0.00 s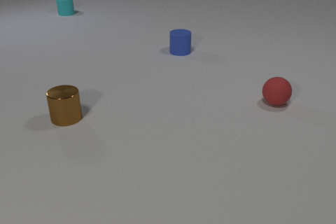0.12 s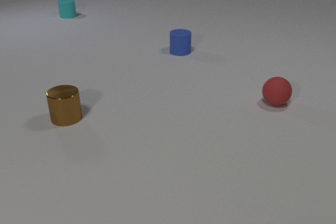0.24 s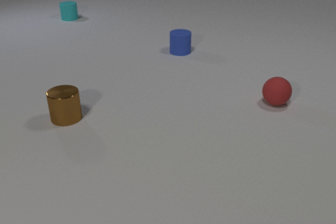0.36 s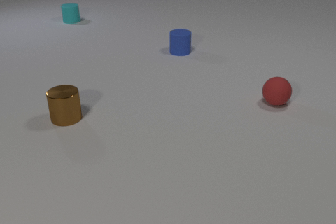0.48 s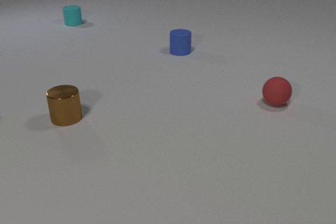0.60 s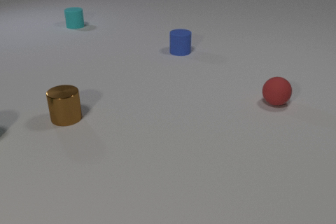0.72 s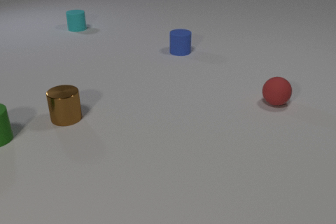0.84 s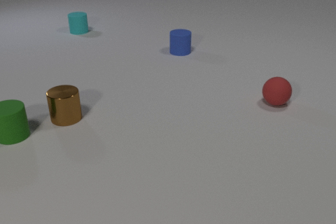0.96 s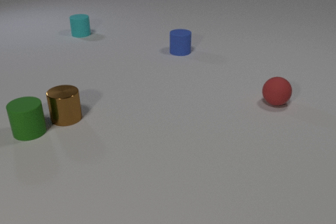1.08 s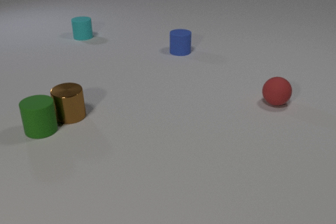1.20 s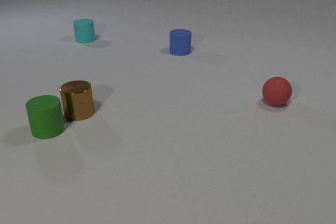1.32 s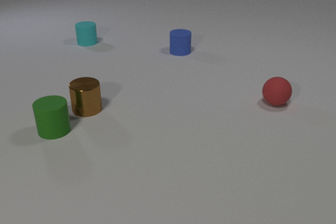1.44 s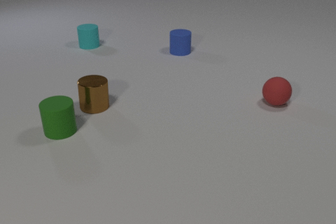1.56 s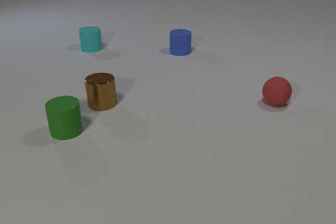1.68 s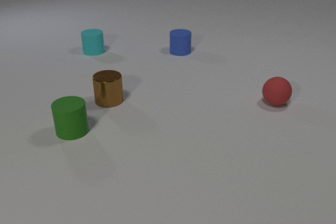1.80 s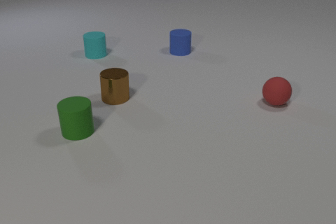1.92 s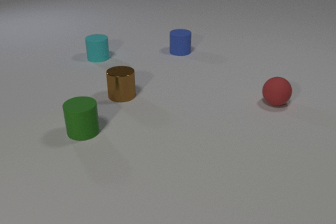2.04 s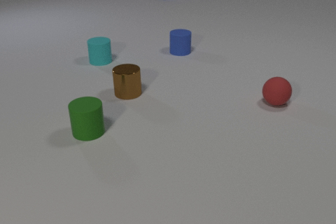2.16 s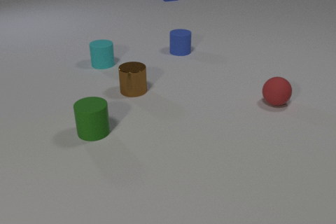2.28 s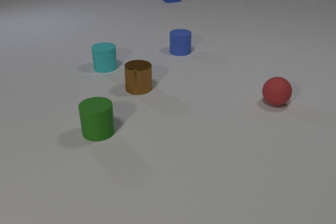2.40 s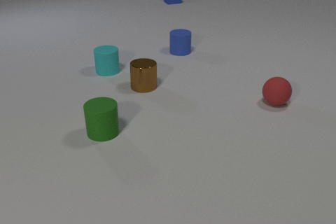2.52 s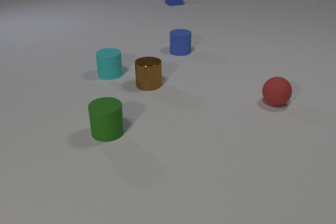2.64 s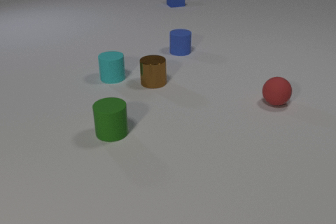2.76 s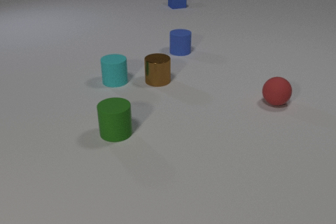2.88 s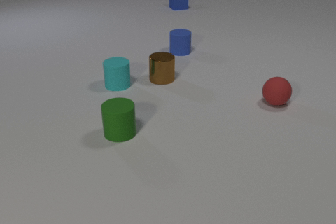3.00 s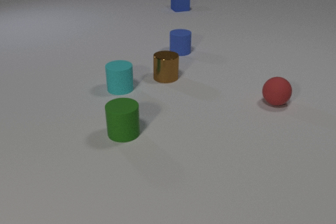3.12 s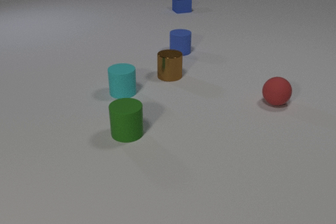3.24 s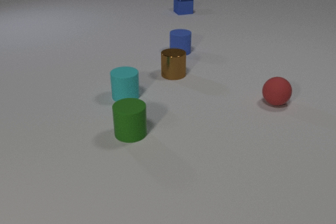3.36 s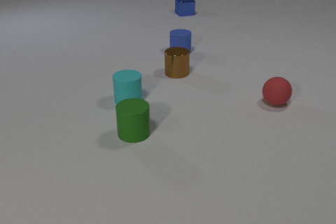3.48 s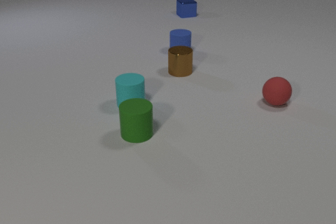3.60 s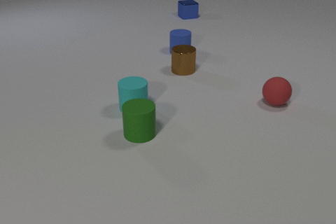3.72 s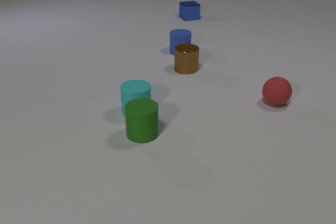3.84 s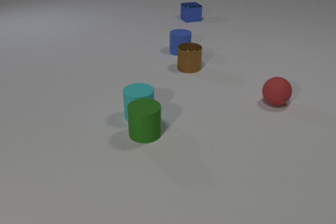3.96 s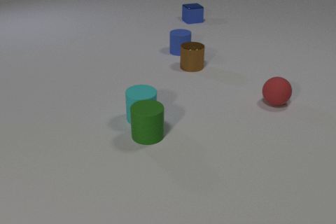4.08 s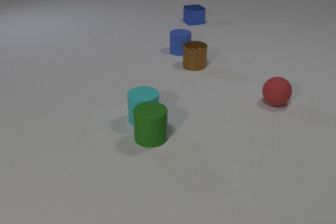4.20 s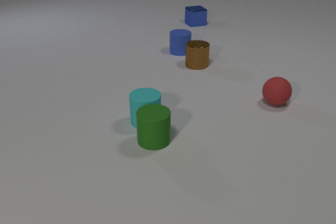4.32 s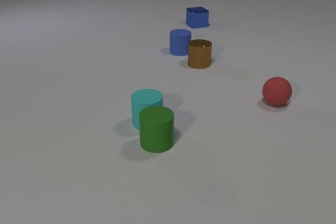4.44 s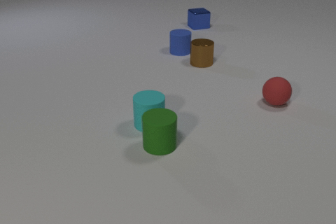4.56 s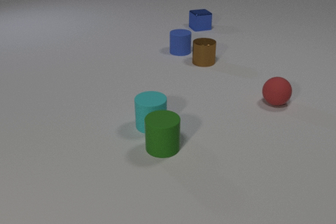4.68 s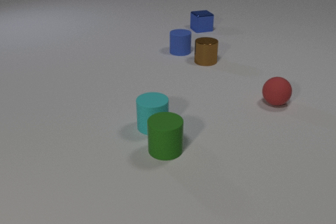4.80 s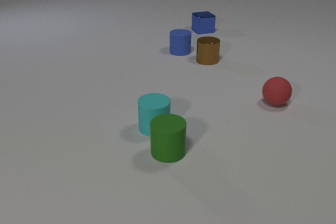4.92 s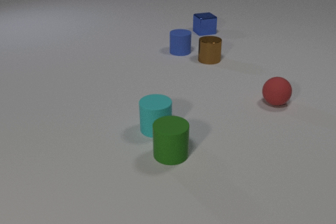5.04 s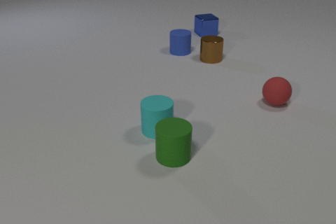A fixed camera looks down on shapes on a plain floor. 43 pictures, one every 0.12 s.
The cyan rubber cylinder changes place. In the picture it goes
toward the camera.
The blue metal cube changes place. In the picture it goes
toward the camera.
0.00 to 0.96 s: The green rubber cylinder comes in at the left edge, slides to the right. The cyan rubber cylinder slides toward the camera.
0.96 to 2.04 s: The green rubber cylinder slides to the right. The brown metal cylinder slides to the right and away from the camera. The blue metal cube comes in at the top edge, slides toward the camera. The cyan rubber cylinder slides toward the camera. The green rubber cylinder and the brown metal cylinder collide.
2.04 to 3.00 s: The green rubber cylinder slides to the right. The brown metal cylinder slides to the right and away from the camera. The blue metal cube slides toward the camera. The cyan rubber cylinder slides toward the camera.
3.00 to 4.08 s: The green rubber cylinder slides to the right. The brown metal cylinder slides away from the camera and to the right. The blue metal cube slides toward the camera. The cyan rubber cylinder slides toward the camera. The green rubber cylinder and the cyan rubber cylinder collide.
4.08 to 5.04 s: The green rubber cylinder slides toward the camera and to the right. The brown metal cylinder slides away from the camera and to the right. The blue metal cube slides toward the camera. The cyan rubber cylinder slides toward the camera and to the right.
What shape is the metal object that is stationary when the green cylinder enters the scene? cylinder.
Are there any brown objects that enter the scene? no.
How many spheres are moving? 0.
